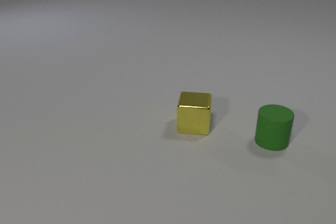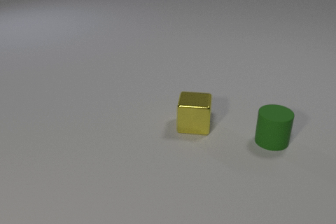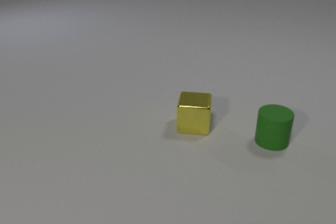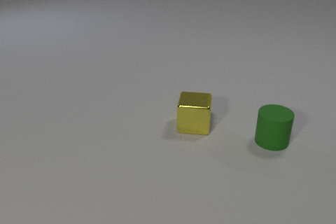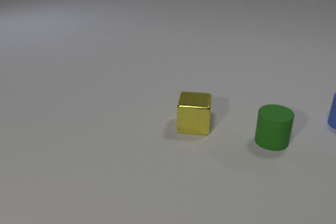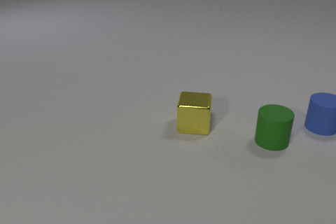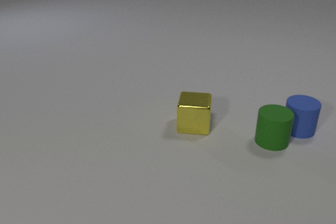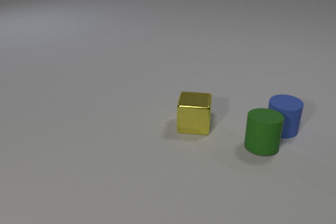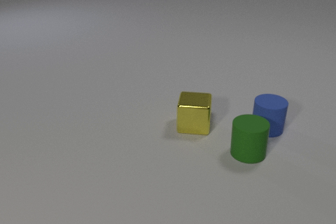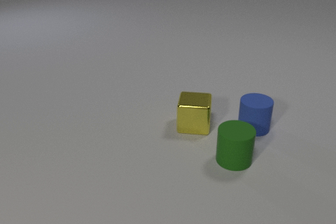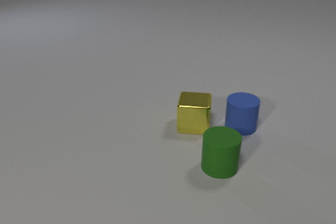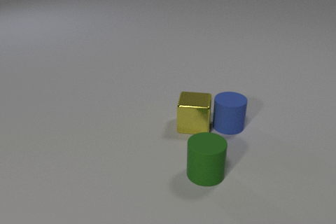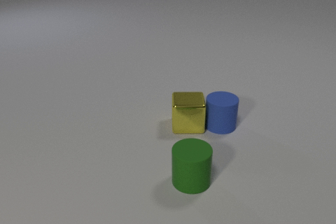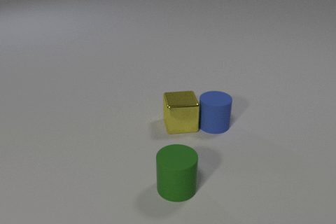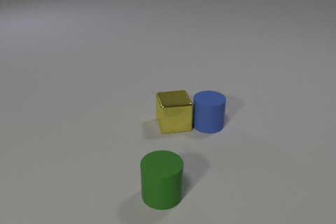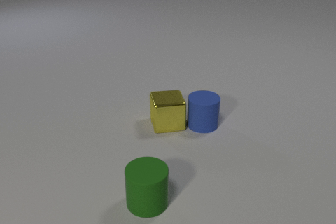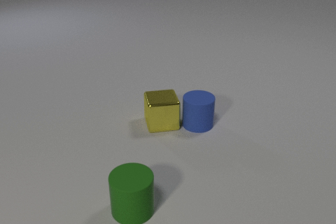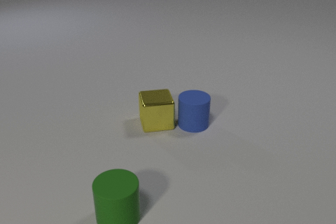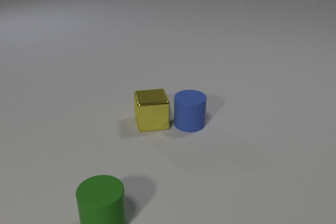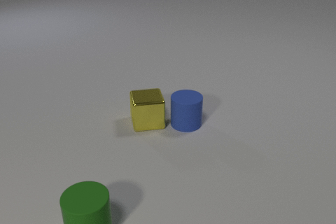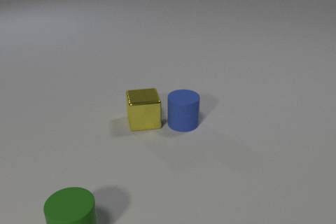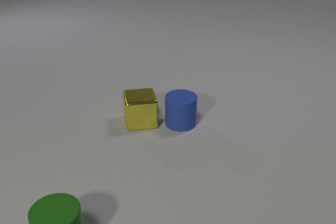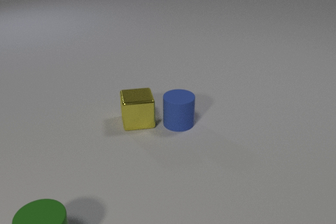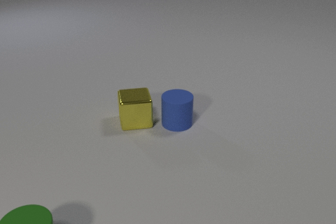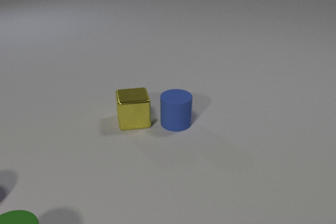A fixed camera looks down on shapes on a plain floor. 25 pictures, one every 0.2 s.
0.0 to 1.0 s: The blue rubber cylinder comes in at the right edge, slides to the left and toward the camera.
1.0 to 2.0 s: The blue rubber cylinder slides to the left. The green rubber cylinder slides toward the camera and to the left. The blue rubber cylinder and the green rubber cylinder collide.
2.0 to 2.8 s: The blue rubber cylinder slides to the left. The green rubber cylinder slides to the left and toward the camera. The yellow metal cube slides to the left. The blue rubber cylinder and the yellow metal cube collide.
2.8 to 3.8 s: The blue rubber cylinder slides to the left. The green rubber cylinder slides to the left and toward the camera. The yellow metal cube slides to the left.
3.8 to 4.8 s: The blue rubber cylinder slides to the left. The green rubber cylinder slides to the left. The yellow metal cube slides to the left.
How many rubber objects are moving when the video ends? 3.
What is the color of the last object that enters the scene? purple.
What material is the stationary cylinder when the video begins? rubber.
